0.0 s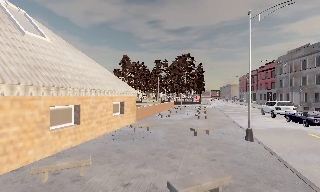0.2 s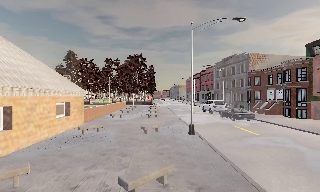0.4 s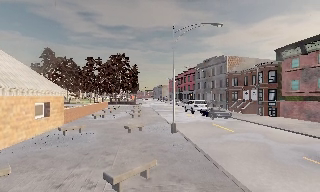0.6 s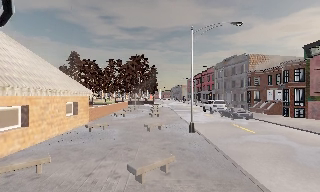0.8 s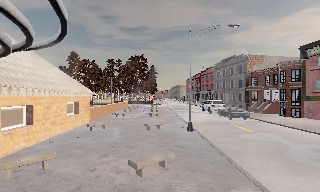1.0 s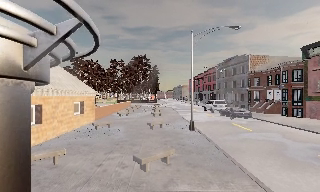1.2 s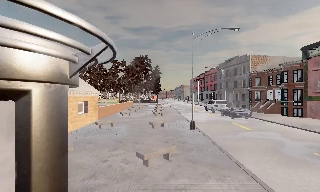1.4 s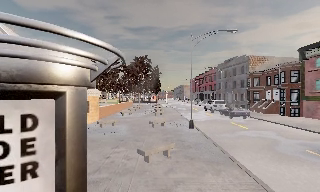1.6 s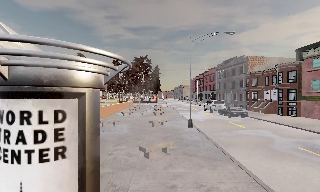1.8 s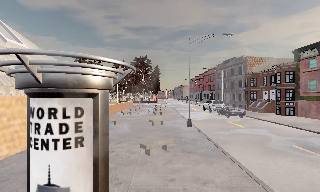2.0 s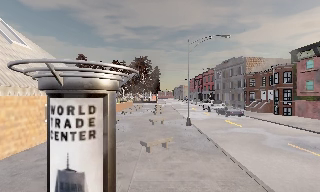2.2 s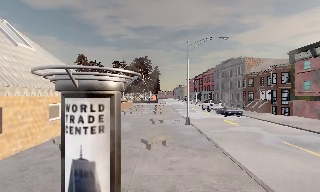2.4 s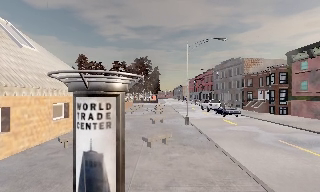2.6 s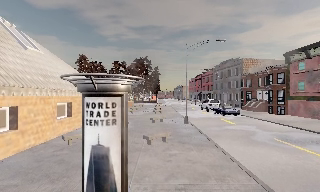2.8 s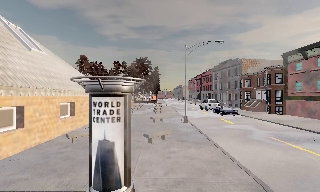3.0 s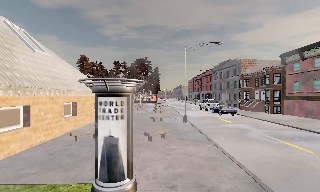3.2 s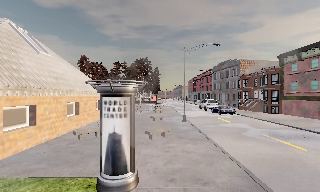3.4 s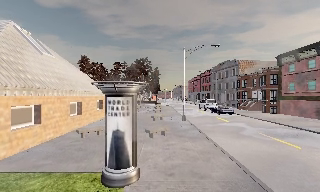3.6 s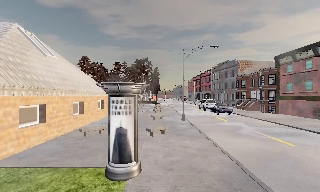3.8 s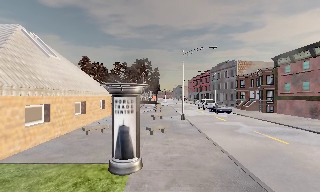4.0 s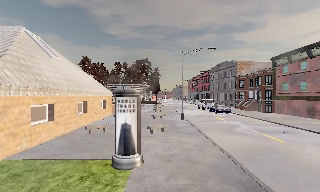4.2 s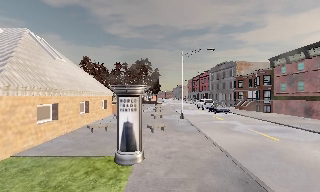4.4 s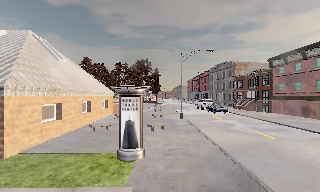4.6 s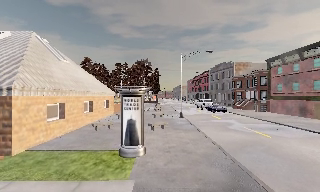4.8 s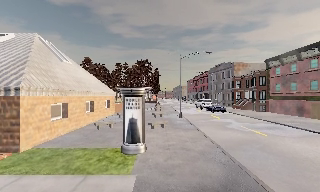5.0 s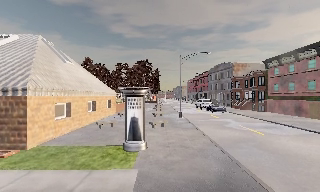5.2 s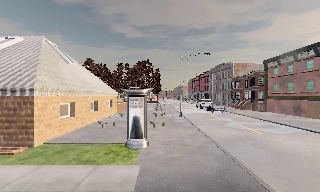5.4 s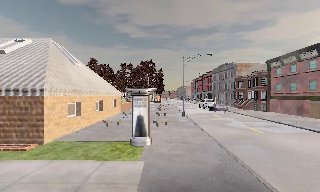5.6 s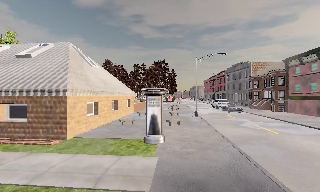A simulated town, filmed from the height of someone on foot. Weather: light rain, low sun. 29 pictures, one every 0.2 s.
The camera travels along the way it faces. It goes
backward.
0.0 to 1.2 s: The camera pans to its right, which is clockwise from overhead, by about 15 degrees. It travels backward, about 2 m, so what stands in front gets smaller.
1.2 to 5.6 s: The camera travels backward, about 8 m, so what stands in front gets smaller.
The film runs backward here.
